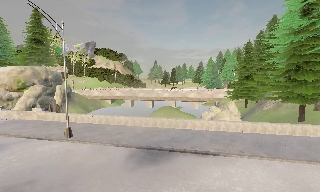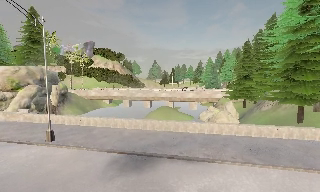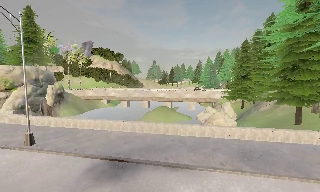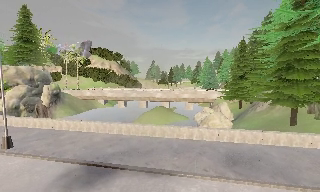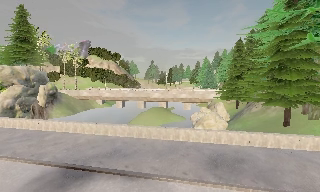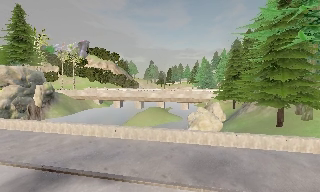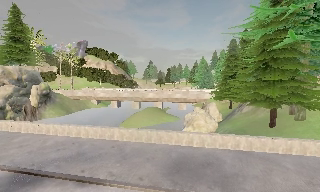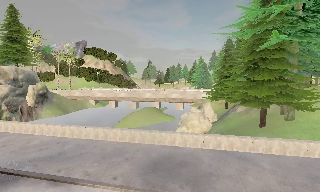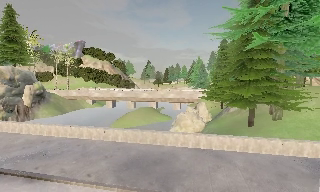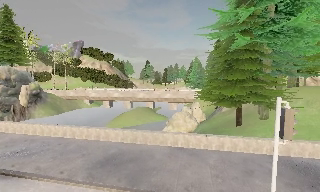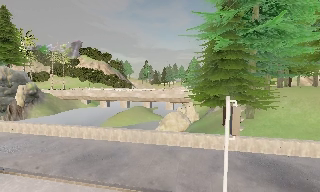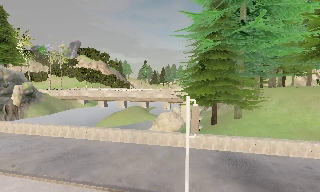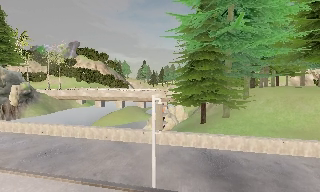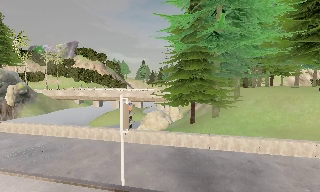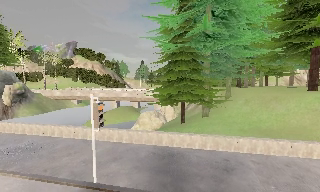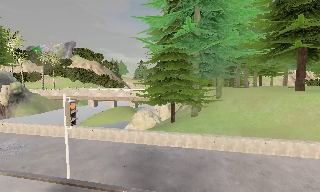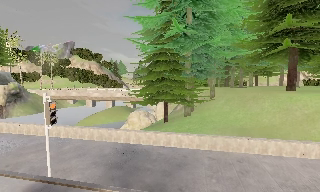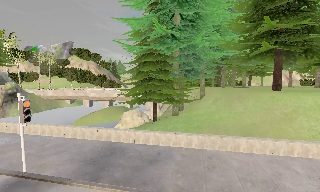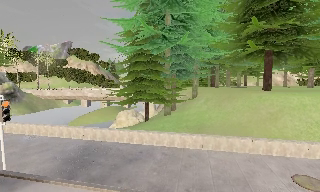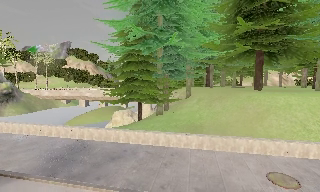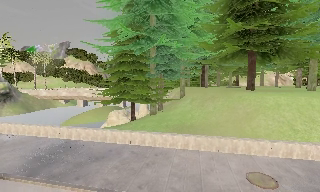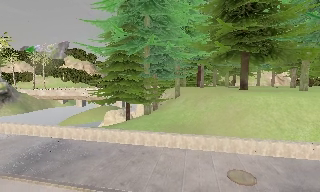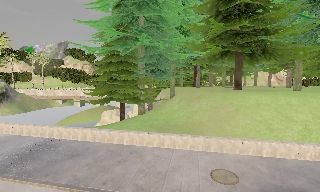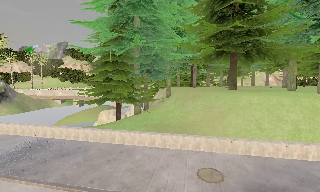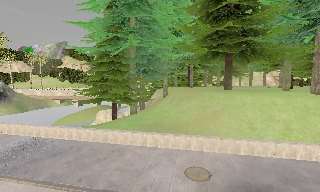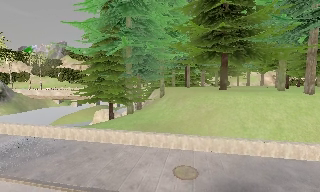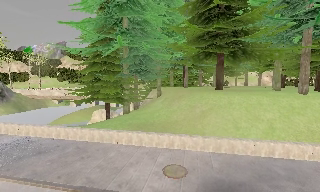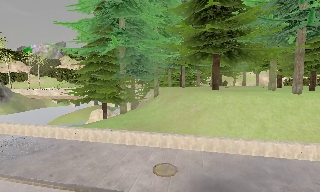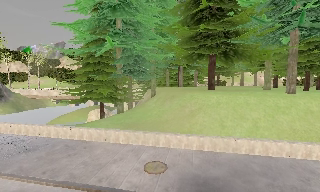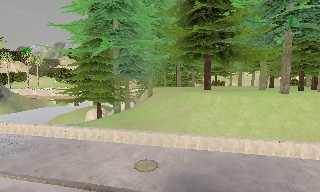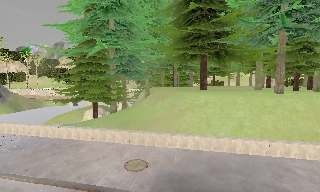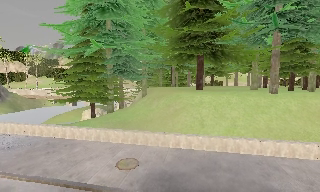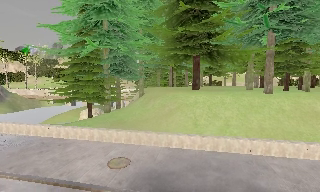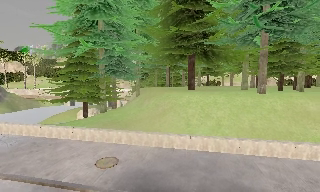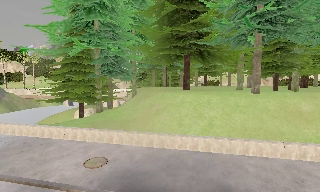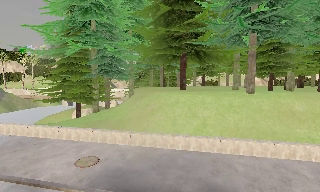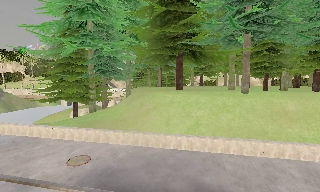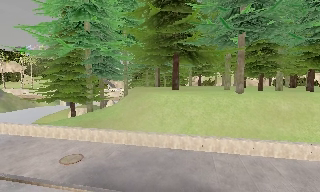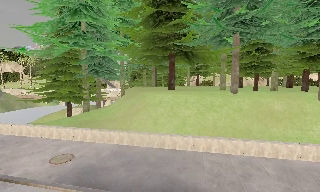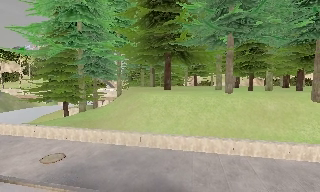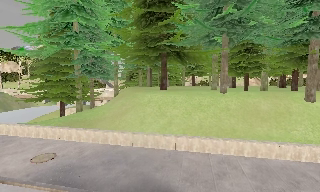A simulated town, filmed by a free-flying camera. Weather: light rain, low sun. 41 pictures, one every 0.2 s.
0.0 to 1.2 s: The camera travels to its right and forward, about 6 m, so close, fixed things drift to the left.
1.2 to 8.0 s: The camera travels to its right, about 25 m, so close, fixed things drift to the left. It loses speed.
The film runs forward here.
